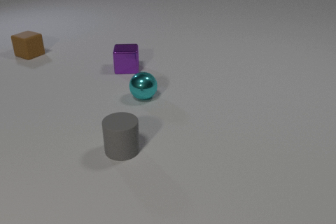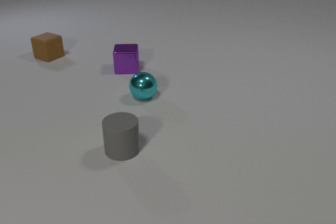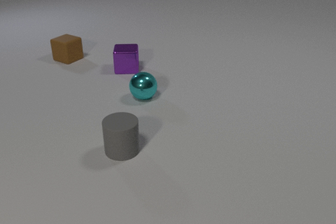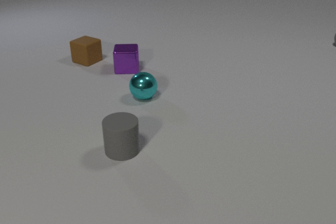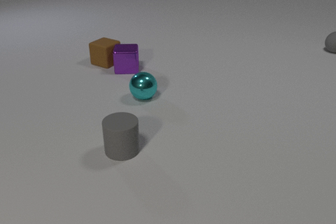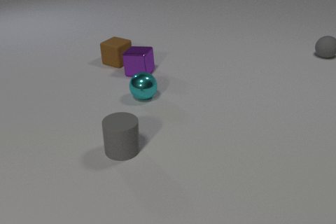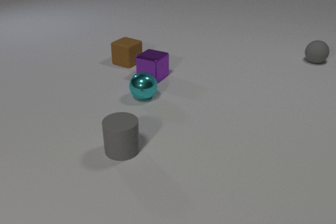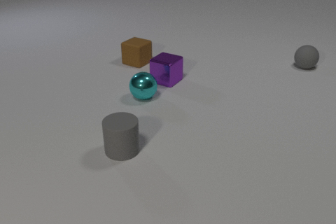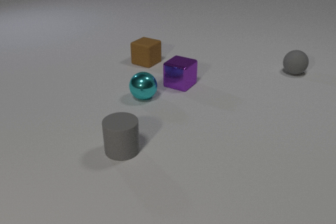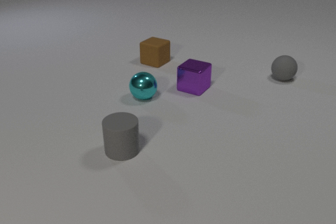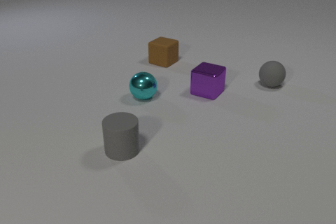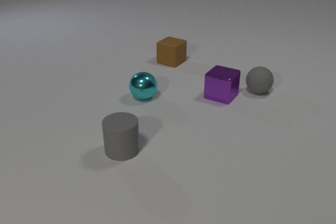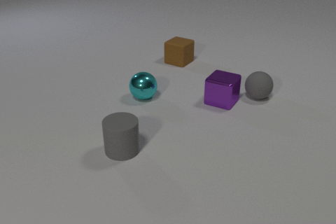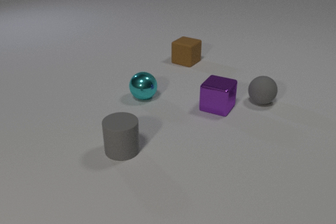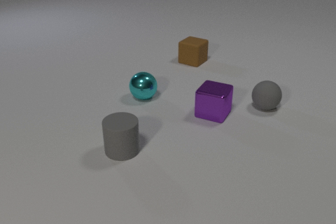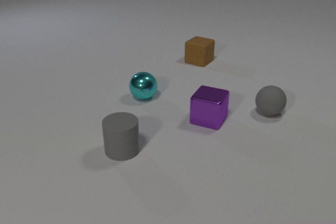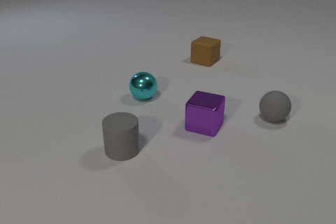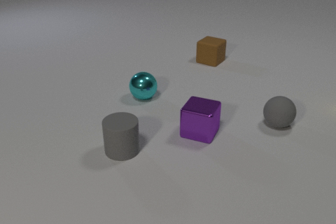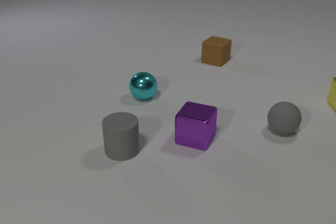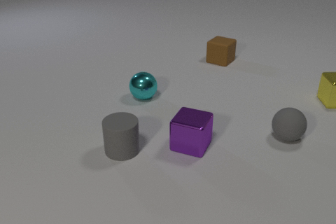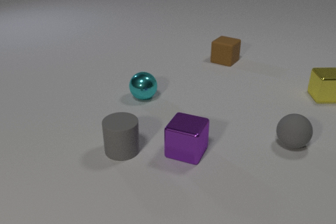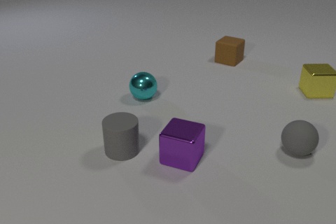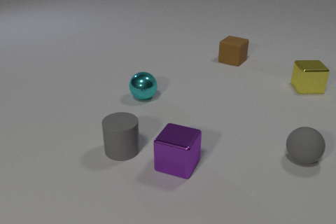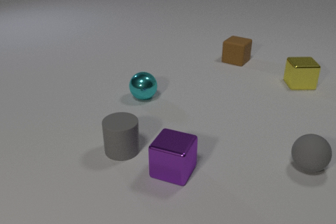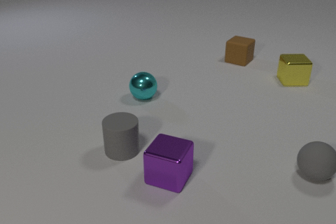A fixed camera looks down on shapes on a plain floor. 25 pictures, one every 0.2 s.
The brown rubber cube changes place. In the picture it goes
to the right.
The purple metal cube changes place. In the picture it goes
toward the camera.
0.0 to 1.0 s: The brown rubber cube slides to the right and toward the camera. The purple metal cube slides to the right and toward the camera. The gray rubber sphere comes in at the right edge, rolls toward the camera and to the left. The brown rubber cube and the purple metal cube collide.
1.0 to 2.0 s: The brown rubber cube slides to the right. The purple metal cube slides to the right and toward the camera. The gray rubber sphere rolls toward the camera and to the left.
2.0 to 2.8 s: The brown rubber cube slides to the right. The purple metal cube slides toward the camera. The gray rubber sphere rolls toward the camera. The purple metal cube and the gray rubber sphere collide.
2.8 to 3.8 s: The brown rubber cube slides to the right. The purple metal cube slides toward the camera. The gray rubber sphere rolls toward the camera and to the right. The yellow metal cube comes in at the right edge, slides to the left and away from the camera.
3.8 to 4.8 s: The brown rubber cube slides to the right. The purple metal cube slides toward the camera and to the left. The gray rubber sphere rolls toward the camera and to the right. The yellow metal cube slides to the left and away from the camera.
How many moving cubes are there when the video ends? 3.
How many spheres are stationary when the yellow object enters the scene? 1.
What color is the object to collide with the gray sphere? purple.
